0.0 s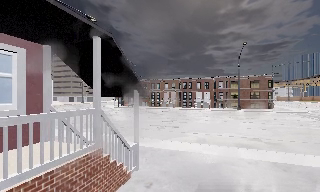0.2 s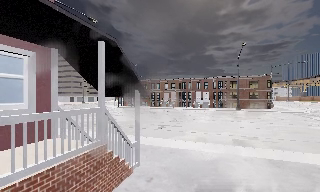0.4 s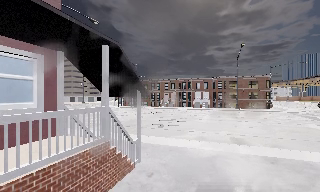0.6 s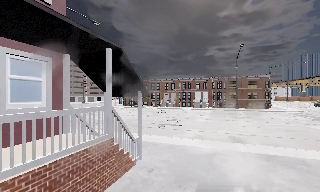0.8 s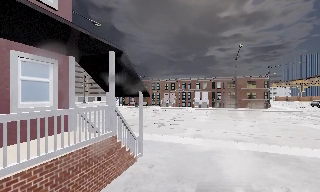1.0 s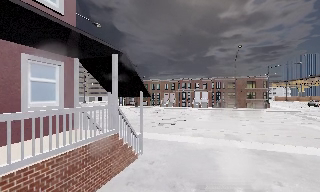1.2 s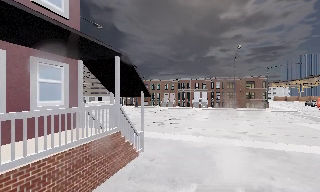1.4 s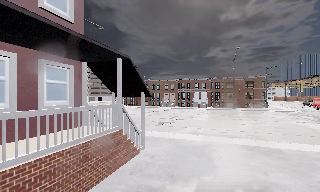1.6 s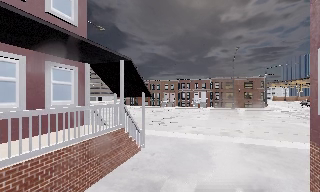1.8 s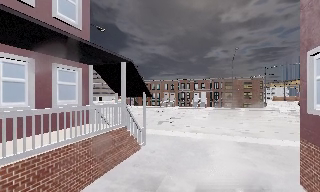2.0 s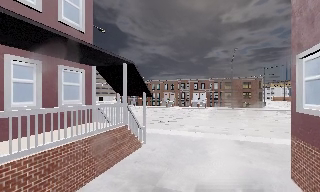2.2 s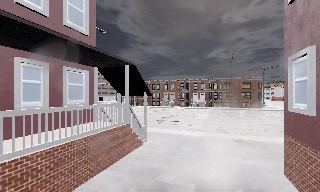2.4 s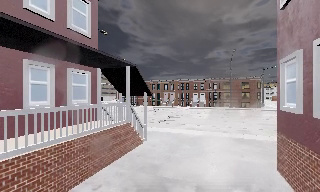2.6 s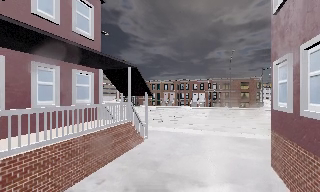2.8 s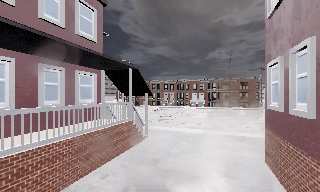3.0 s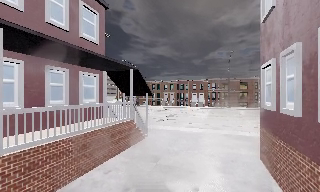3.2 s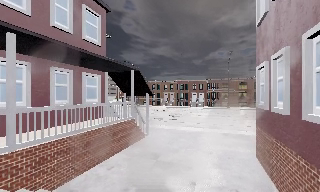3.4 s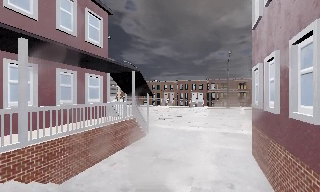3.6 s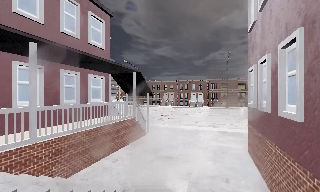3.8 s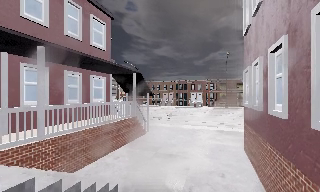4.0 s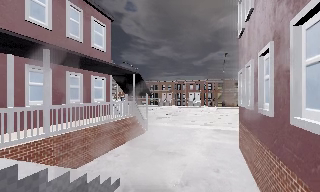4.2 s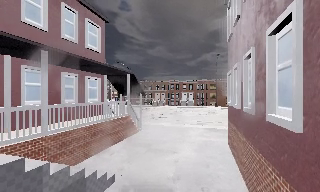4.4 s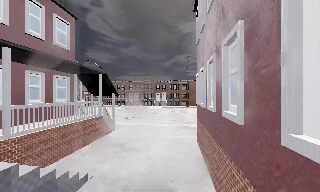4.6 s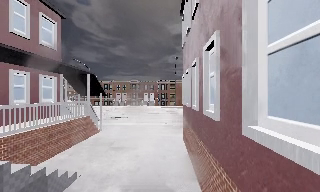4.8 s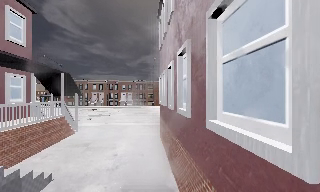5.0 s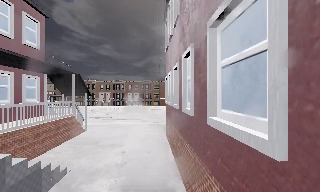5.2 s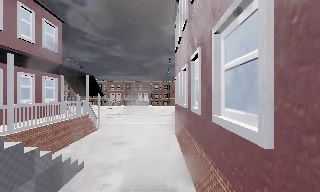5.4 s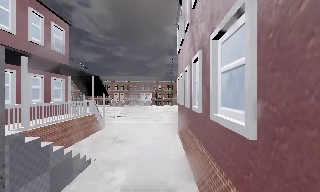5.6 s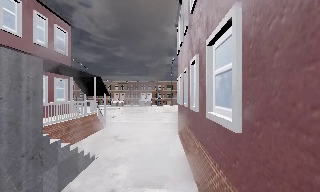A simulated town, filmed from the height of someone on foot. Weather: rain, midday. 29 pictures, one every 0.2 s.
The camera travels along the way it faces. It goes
backward.
0.0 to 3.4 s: The camera travels backward, about 5 m, so what stands in front gets smaller.
3.4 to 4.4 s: The camera pans to its right, which is clockwise from overhead, by about 10 degrees. It travels backward, about 1.5 m, so what stands in front gets smaller.
4.4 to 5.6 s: The camera travels backward, about 2 m, so what stands in front gets smaller.
The film runs backward here.
